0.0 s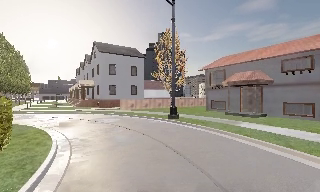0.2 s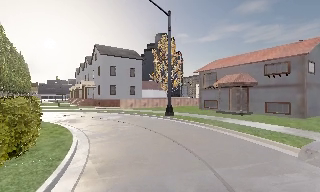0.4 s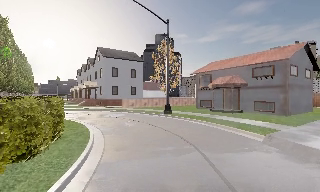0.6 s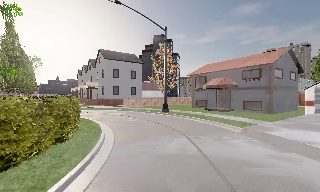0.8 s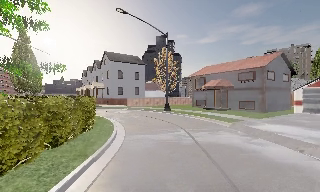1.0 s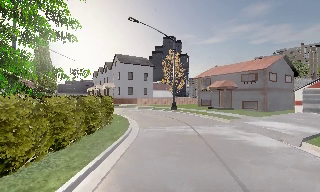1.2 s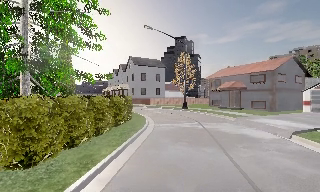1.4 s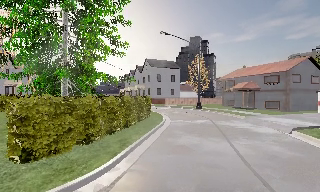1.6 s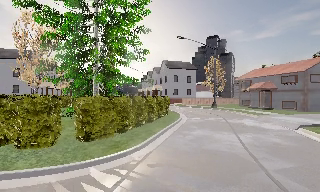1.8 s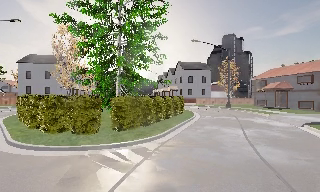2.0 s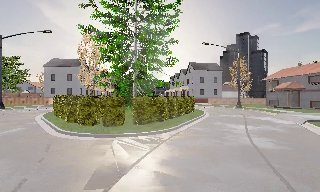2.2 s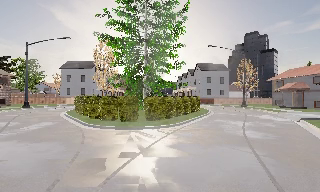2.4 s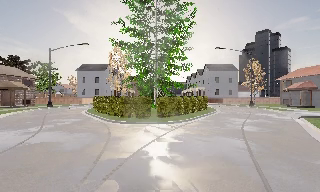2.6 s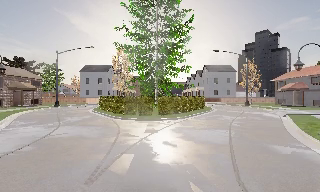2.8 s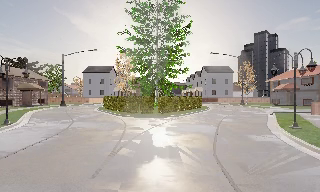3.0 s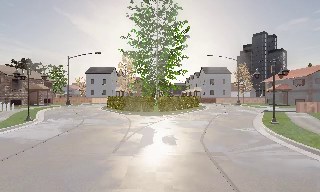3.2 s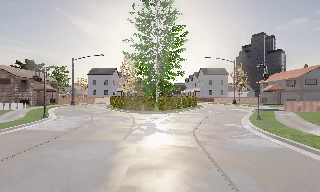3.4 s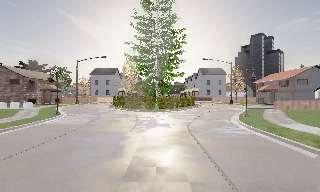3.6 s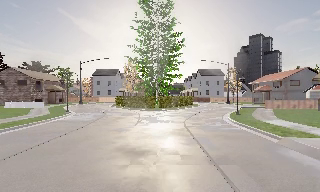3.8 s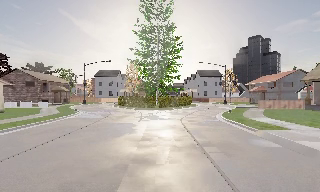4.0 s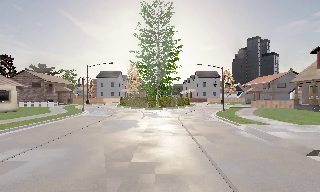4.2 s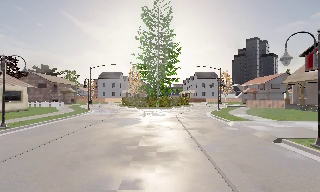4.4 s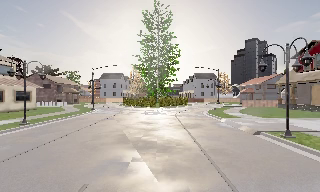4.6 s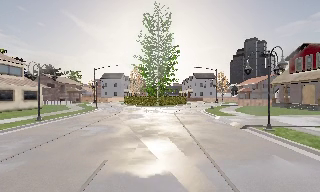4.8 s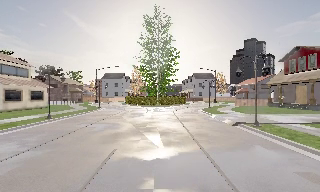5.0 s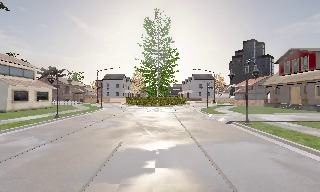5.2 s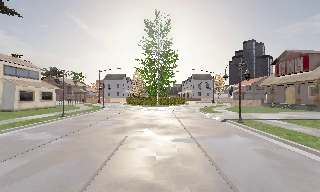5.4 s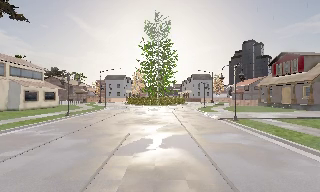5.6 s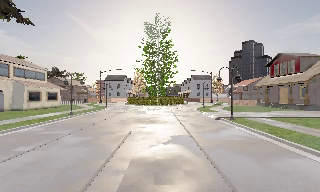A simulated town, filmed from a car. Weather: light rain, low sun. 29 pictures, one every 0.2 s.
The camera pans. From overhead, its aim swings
counterclockwise.
The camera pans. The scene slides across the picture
to the right.
0.0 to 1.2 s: The camera travels backward, about 11 m, so what stands in front gets smaller.
1.2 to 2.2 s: The camera pans to its left, which is counterclockwise from overhead, by about 25 degrees. It travels backward, about 9 m, so what stands in front gets smaller.
2.2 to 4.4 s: The camera travels backward, about 20 m, so what stands in front gets smaller.
4.4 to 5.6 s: The camera travels backward, about 6 m, so what stands in front gets smaller. It loses speed.
The film runs backward here.
